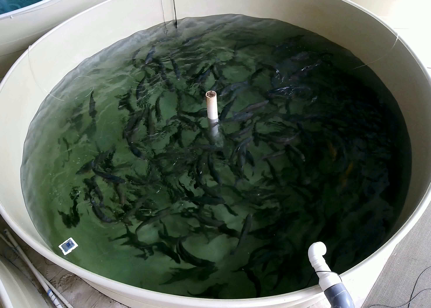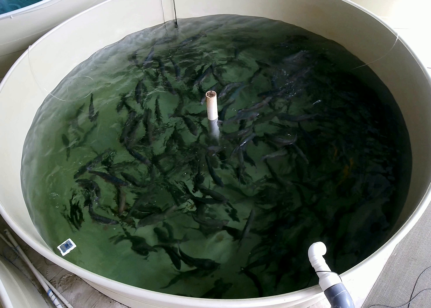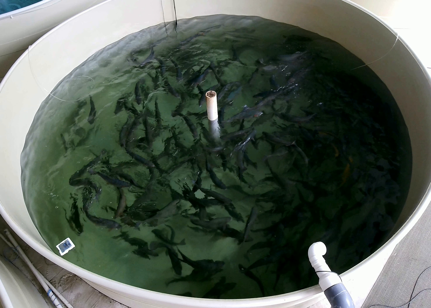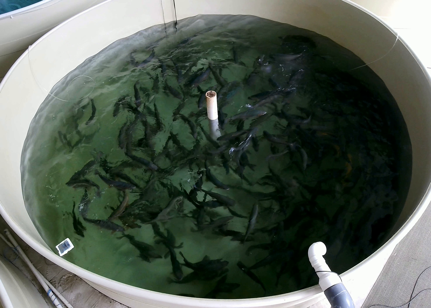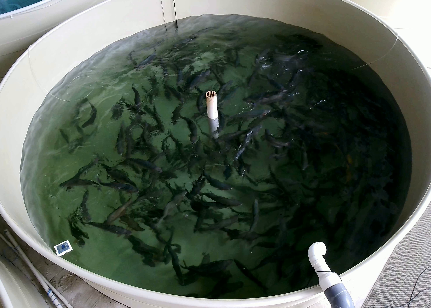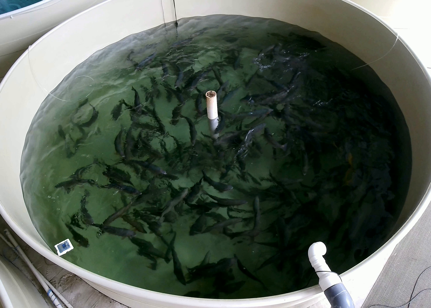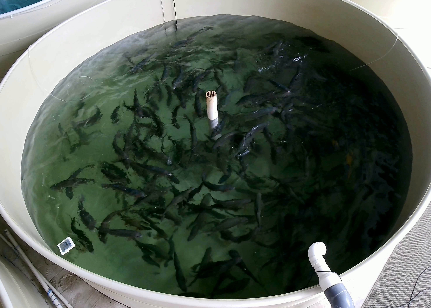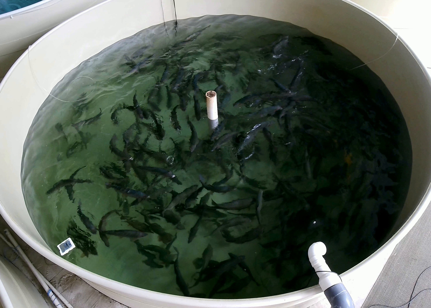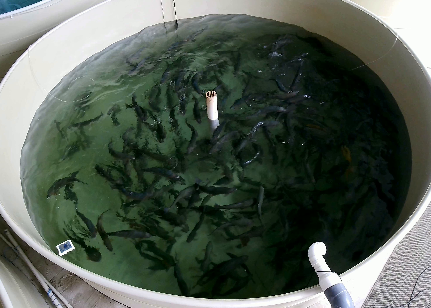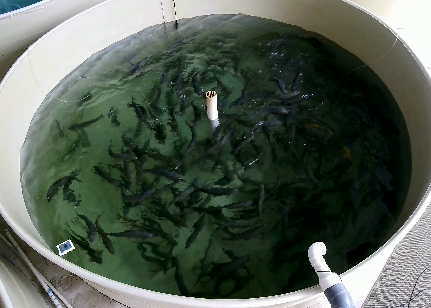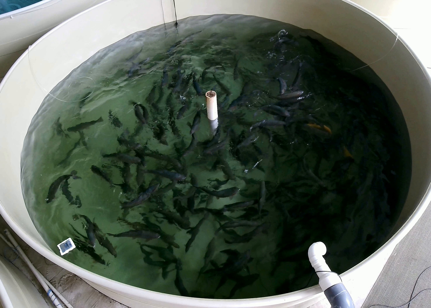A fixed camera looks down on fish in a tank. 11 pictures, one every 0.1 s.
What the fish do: Foraging.
